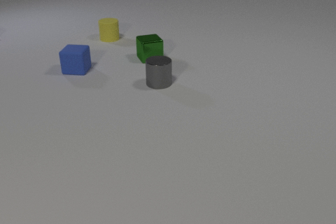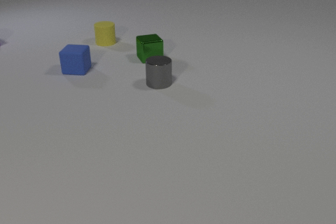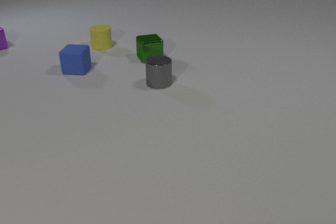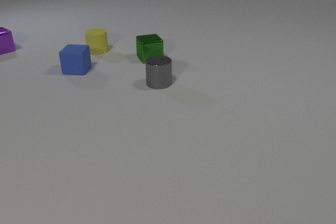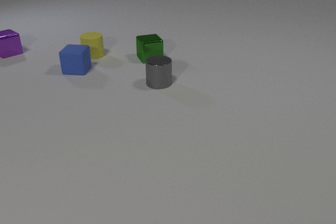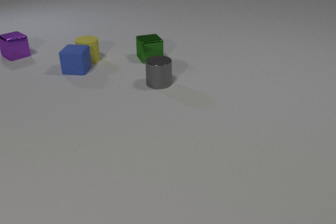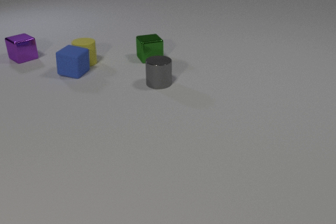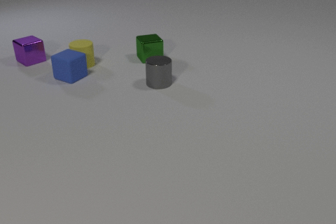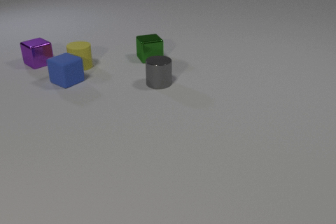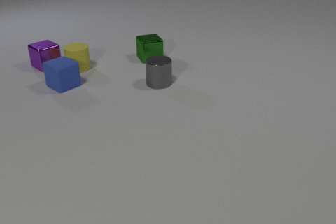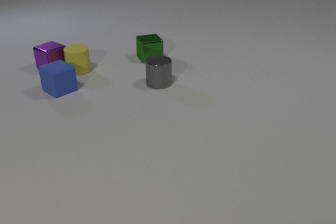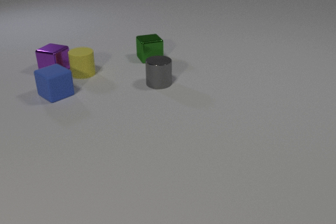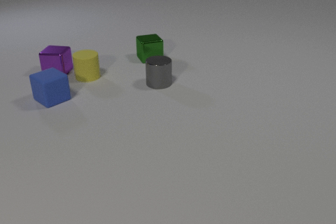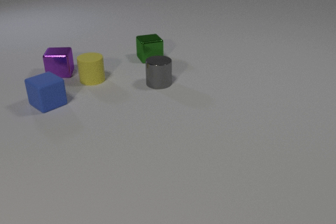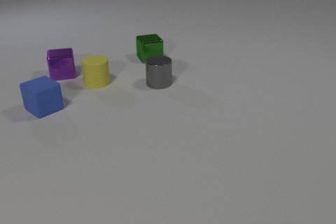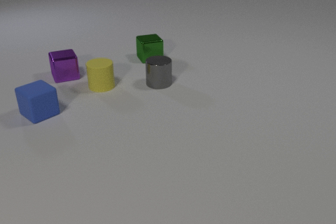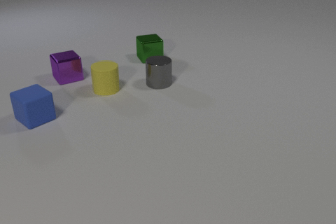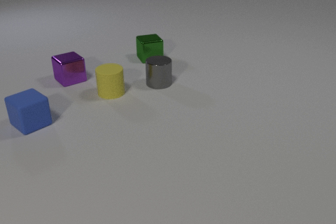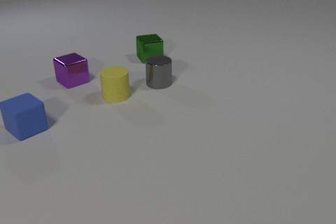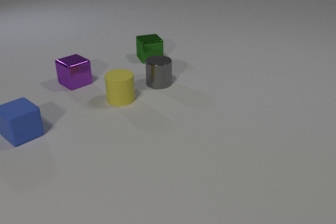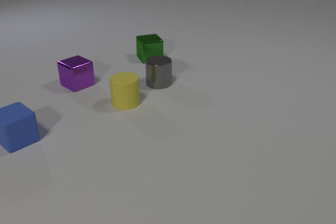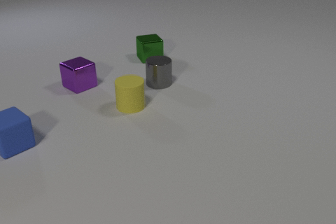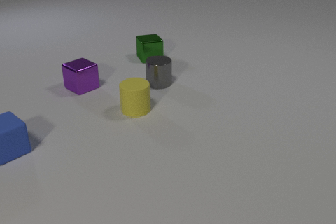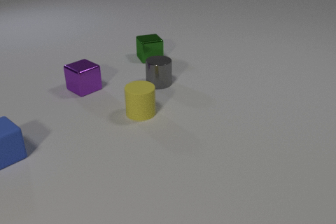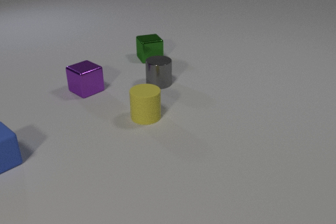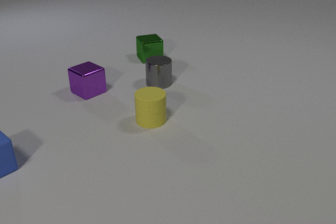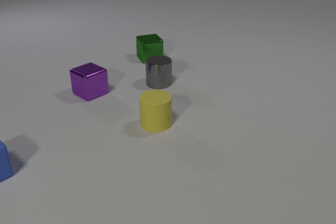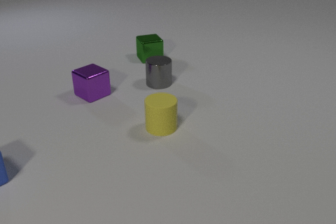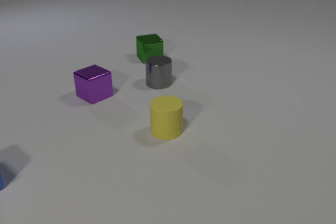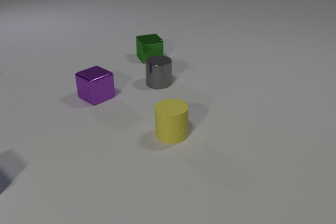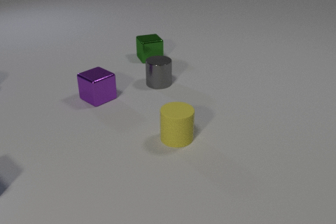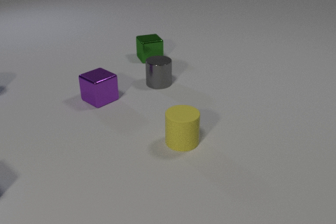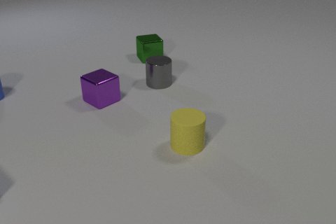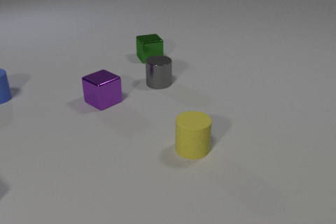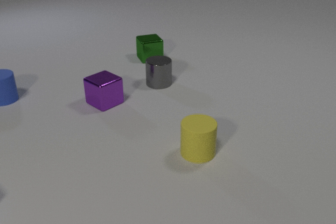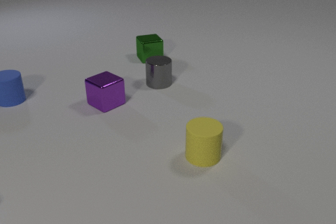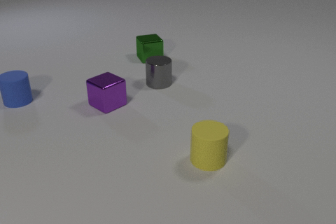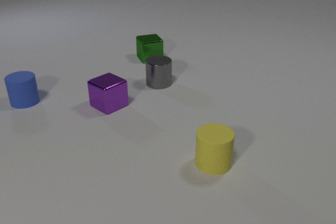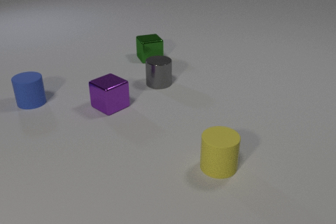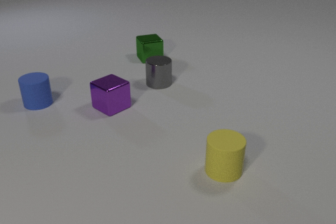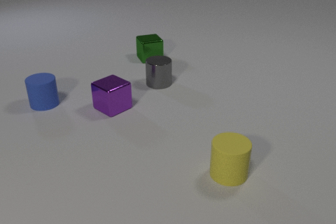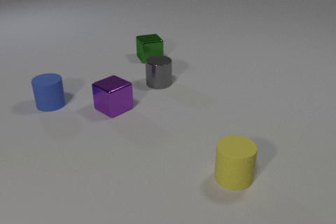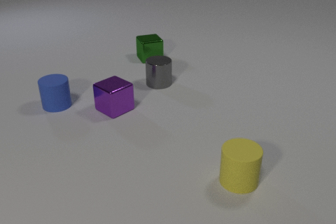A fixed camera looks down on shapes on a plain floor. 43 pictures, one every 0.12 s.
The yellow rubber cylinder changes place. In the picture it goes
toward the camera.
The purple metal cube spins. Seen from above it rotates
counterclockwise.
0.00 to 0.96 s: The yellow rubber cylinder slides toward the camera and to the left. The blue rubber cube slides toward the camera, spins so that its near face slides to the left, clockwise seen from above. The purple metal cube comes in at the left edge, slides toward the camera and to the right. The yellow rubber cylinder and the blue rubber cube collide.
0.96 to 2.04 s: The yellow rubber cylinder slides toward the camera and to the right. The blue rubber cube slides toward the camera and to the left. The purple metal cube slides toward the camera and to the right, spins so that its near face slides to the right, counterclockwise seen from above. The yellow rubber cylinder and the purple metal cube collide.
2.04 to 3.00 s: The yellow rubber cylinder slides toward the camera and to the right. The blue rubber cube slides toward the camera and to the left. The purple metal cube slides toward the camera and to the right.
3.00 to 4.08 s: The yellow rubber cylinder slides toward the camera and to the right. The blue rubber cube slides toward the camera and to the left, leaves at the left edge. The purple metal cube slides toward the camera and to the right. The blue rubber cylinder comes in at the left edge, slides to the right and toward the camera.
4.08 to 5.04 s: The yellow rubber cylinder slides to the right and toward the camera. The purple metal cube slides toward the camera and to the right. The blue rubber cylinder slides to the right and toward the camera.
What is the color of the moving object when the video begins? yellow.
Are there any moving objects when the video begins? yes.
What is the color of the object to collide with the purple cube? yellow.
